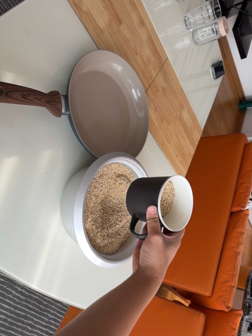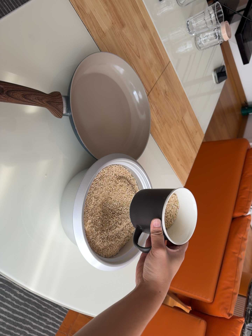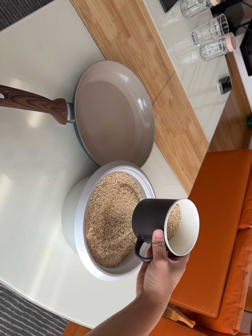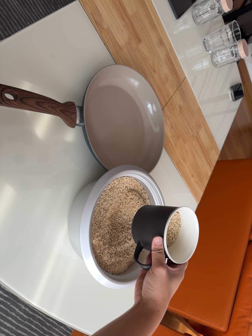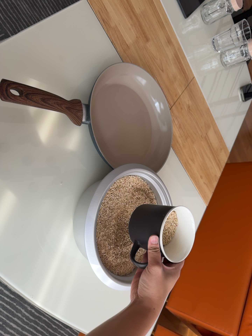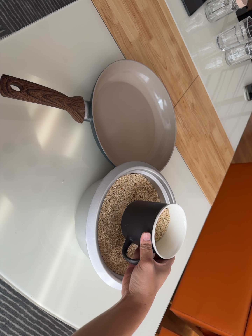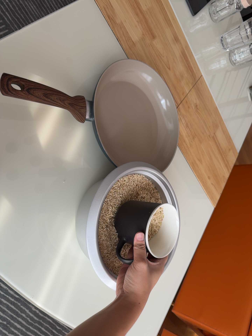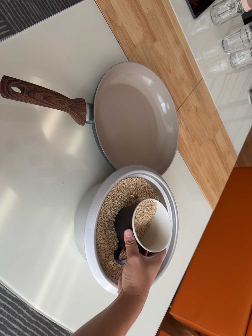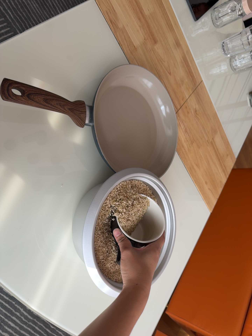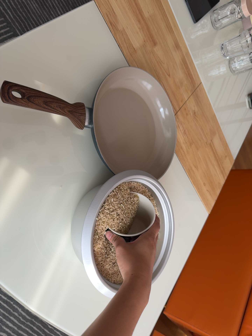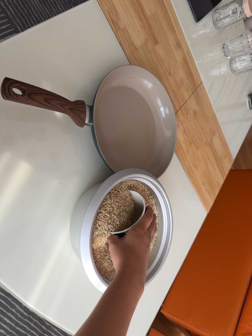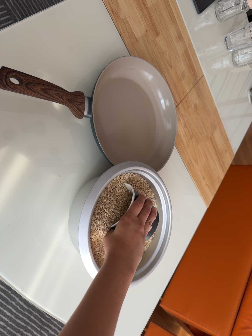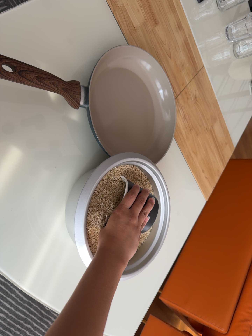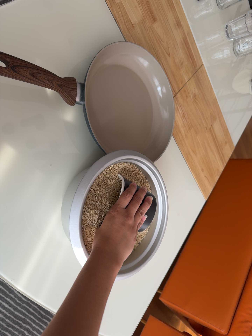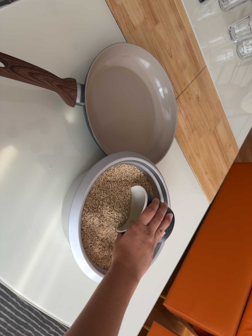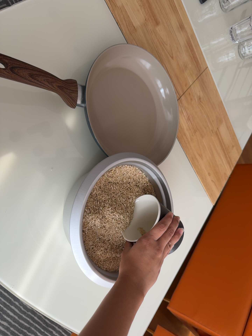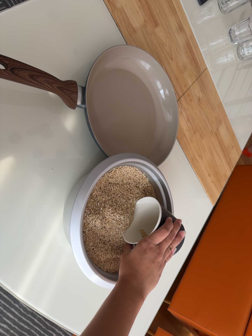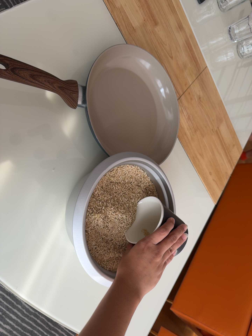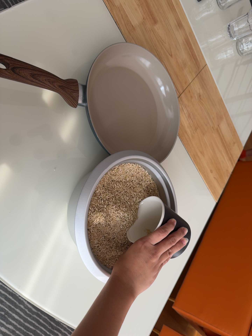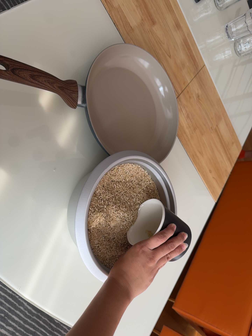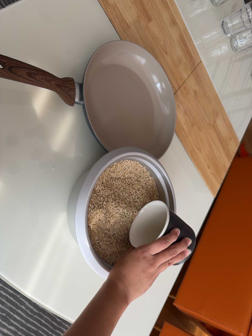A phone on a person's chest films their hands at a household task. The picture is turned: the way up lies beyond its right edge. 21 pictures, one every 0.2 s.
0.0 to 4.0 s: The camera travels forward and toward the bottom of its view, about 9 cm, so what stands in front looms larger.
The film runs backward here.
